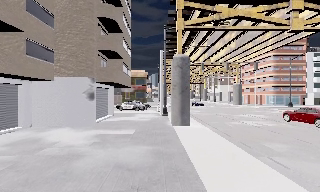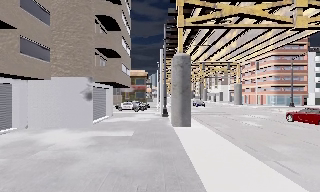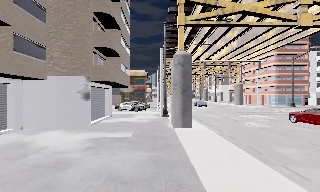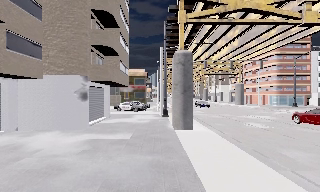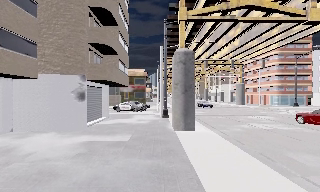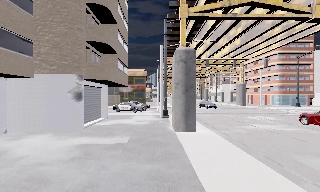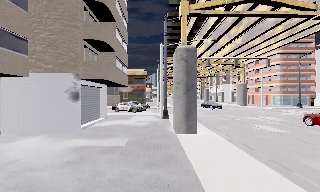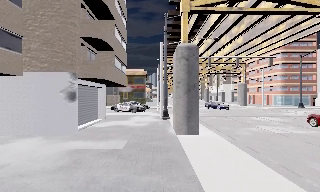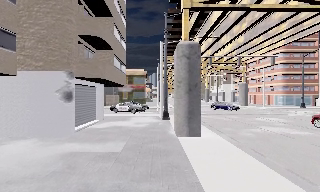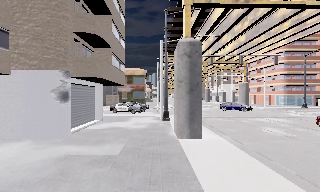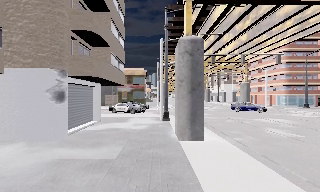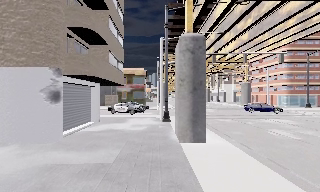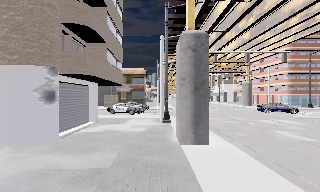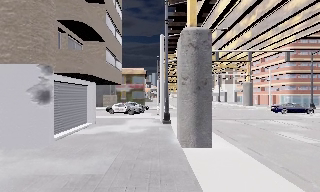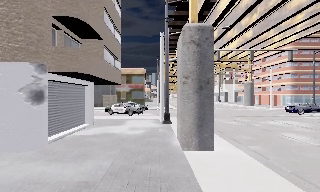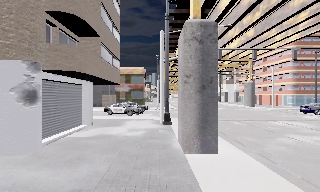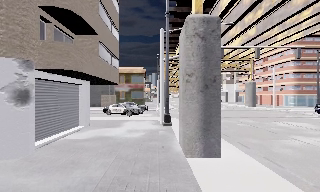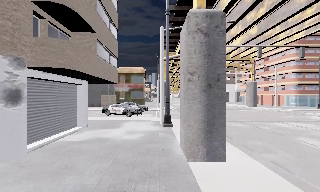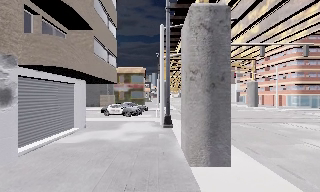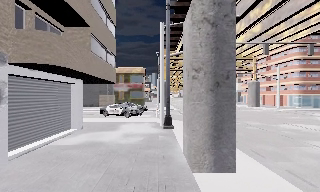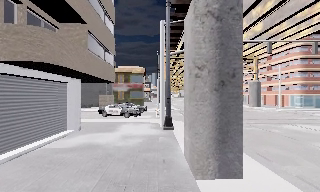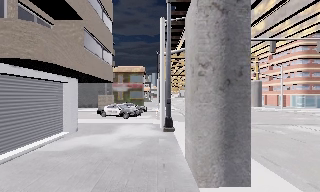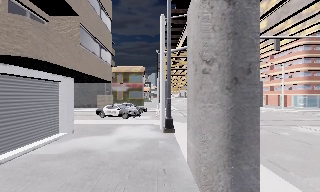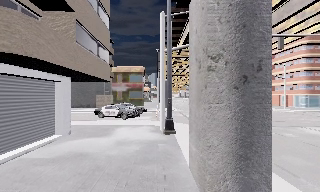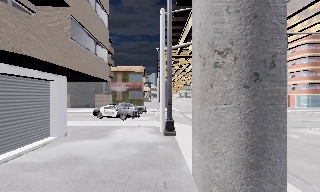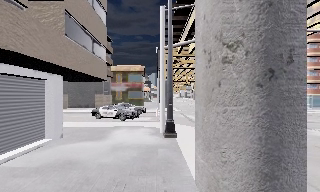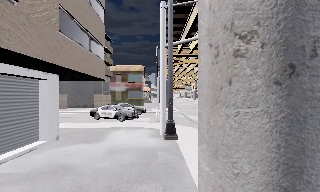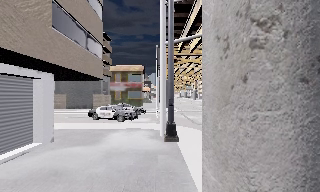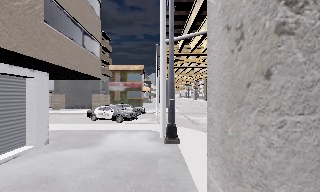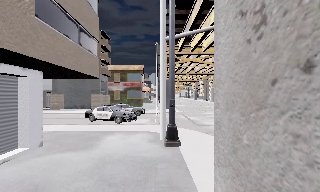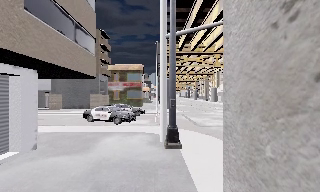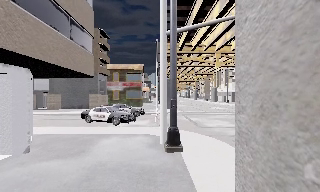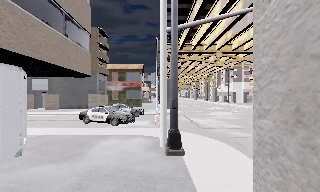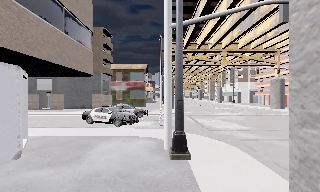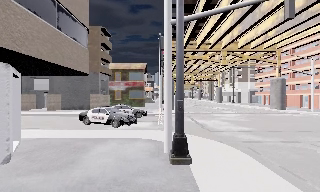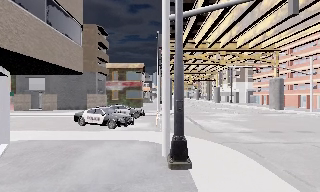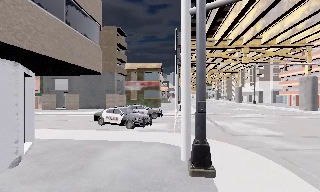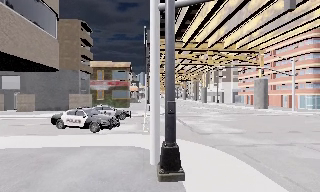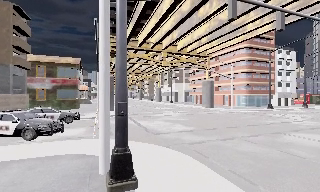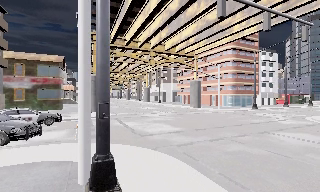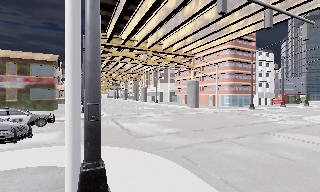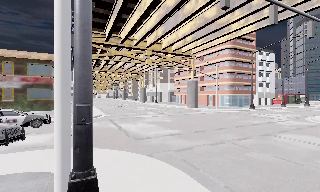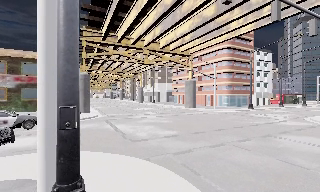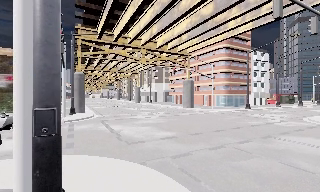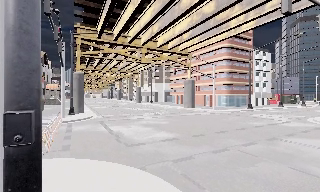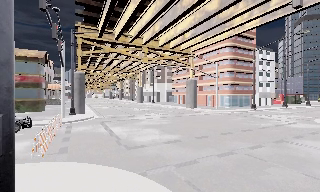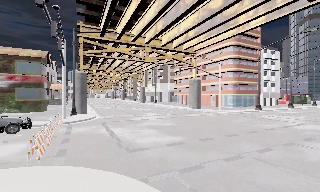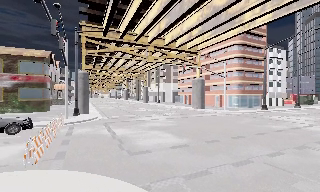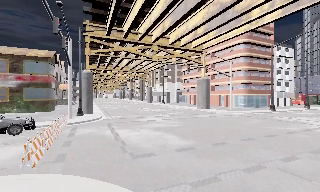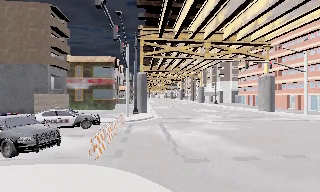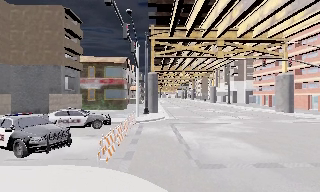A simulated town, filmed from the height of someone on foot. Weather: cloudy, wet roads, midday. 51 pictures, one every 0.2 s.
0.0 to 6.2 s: The camera travels forward, about 12 m, so what stands in front looms larger.
6.2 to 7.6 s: The scene slides to the left, as the camera pans about 20 degrees to its right. It travels forward, about 2.5 m, so what stands in front looms larger.
7.6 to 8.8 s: The camera travels forward, about 2 m, so what stands in front looms larger.
8.8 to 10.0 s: The camera swings to its left by about 25 degrees, and the scene slides to the right. It travels forward, about 2 m, so what stands in front looms larger.
The film runs forward here.
